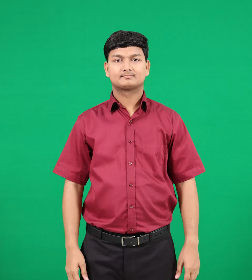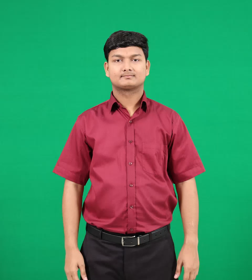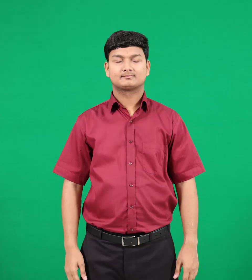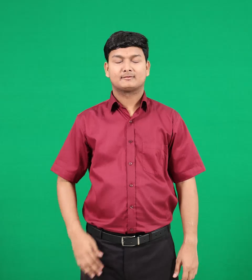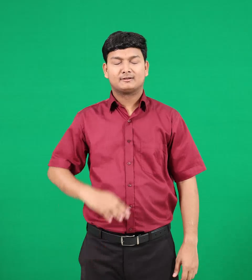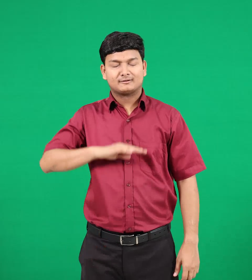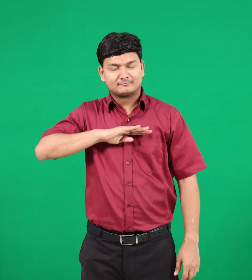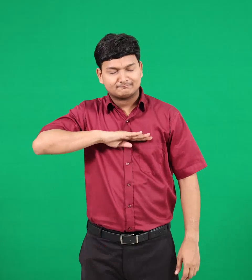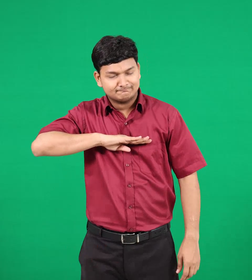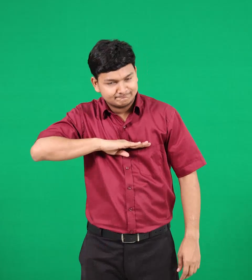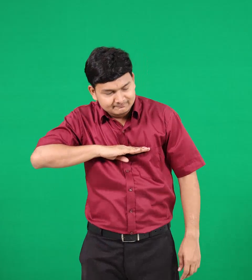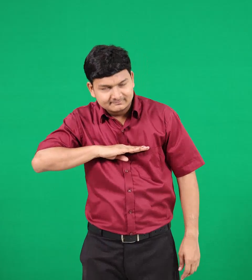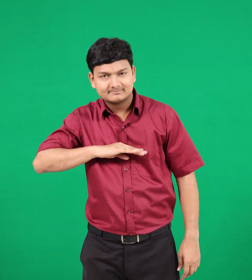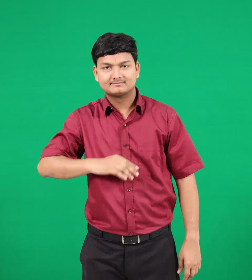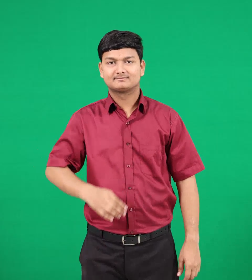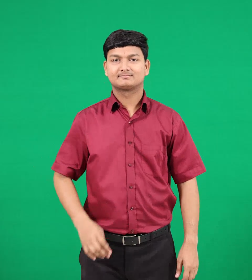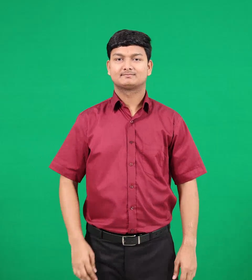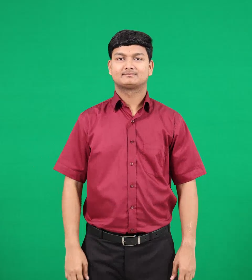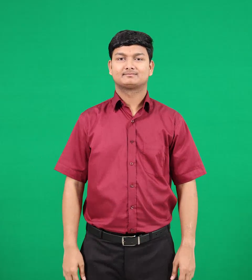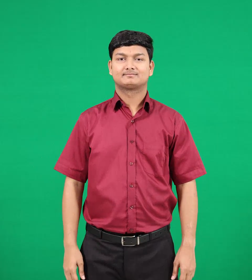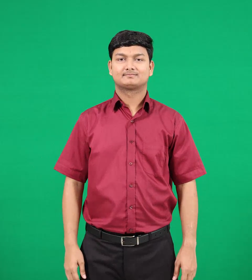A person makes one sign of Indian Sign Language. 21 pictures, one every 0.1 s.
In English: humble
